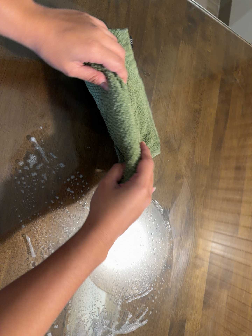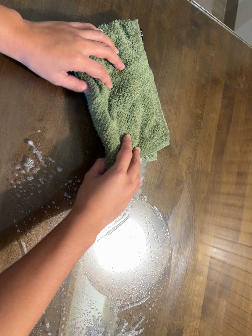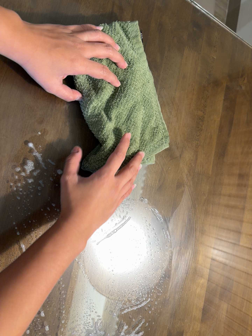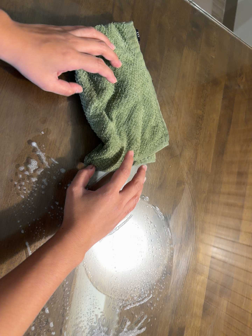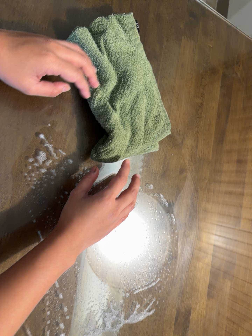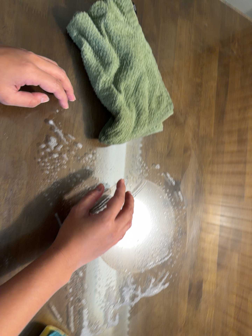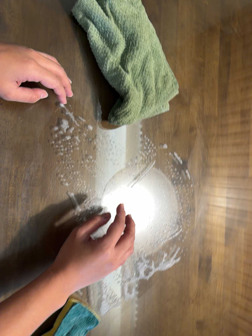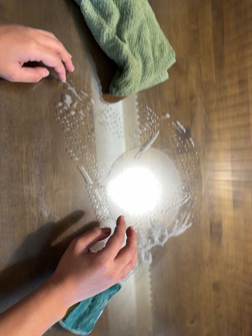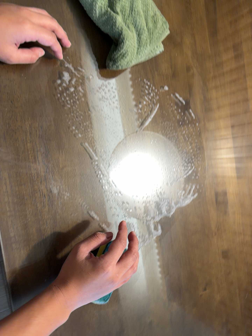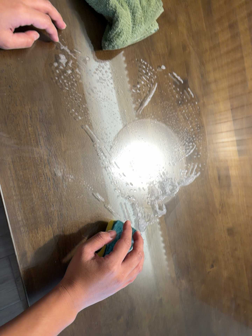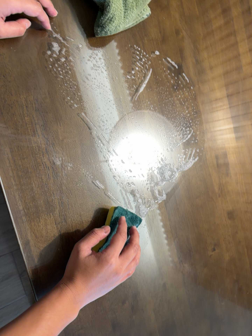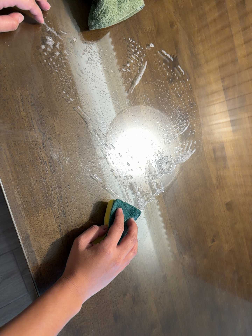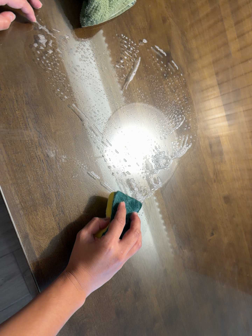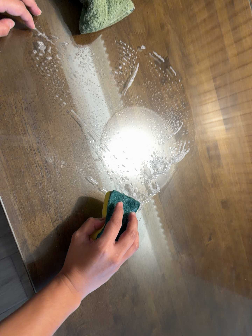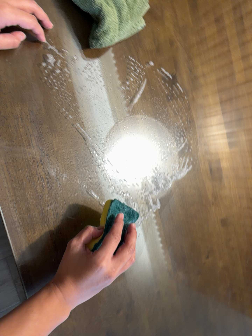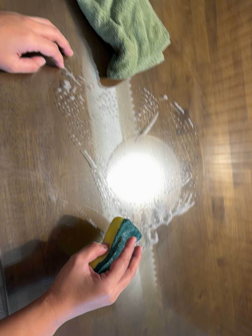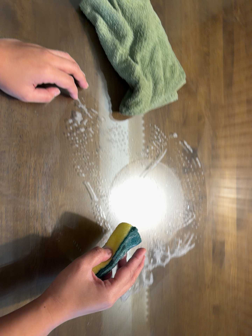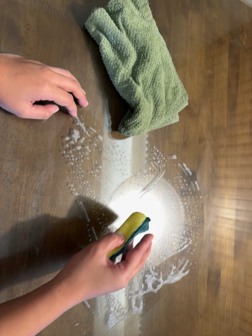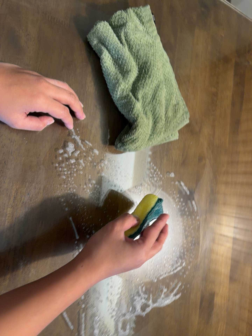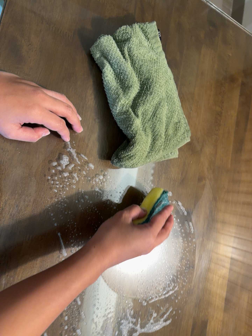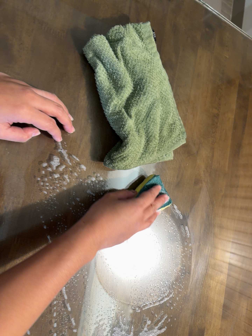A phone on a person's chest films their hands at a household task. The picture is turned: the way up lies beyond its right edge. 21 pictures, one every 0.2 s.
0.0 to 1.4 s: The camera travels toward the bottom of its view and to its left, about 10 cm, so close, fixed things drift upward. It rolls about its line of sight by about 15 degrees, and the scene rotates counterclockwise.
1.4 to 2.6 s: The camera travels toward the bottom of its view, about 7 cm, so close, fixed things drift upward. It rolls about its line of sight by about 15 degrees, and the scene rotates counterclockwise.
2.6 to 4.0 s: The camera travels toward the top of its view and forward, about 14 cm, so close, fixed things drift downward. Its aim tips toward the top of its view by about 15 degrees, and the scene shifts downward. It rolls about its line of sight by about 30 degrees, and the scene rotates clockwise.
The film runs backward here.
